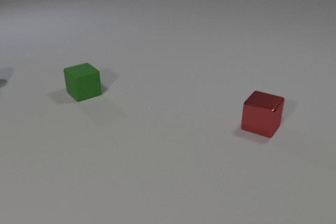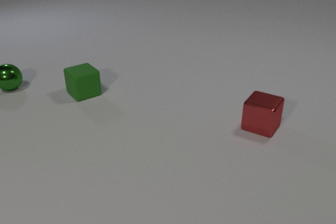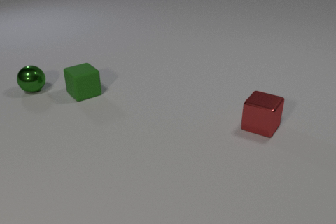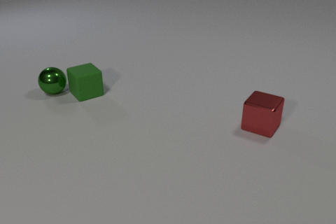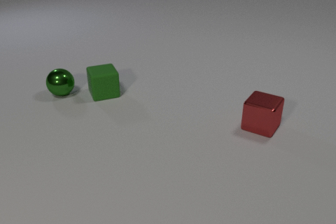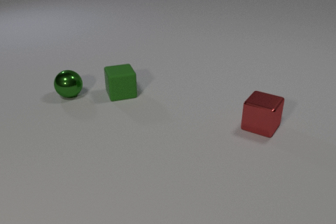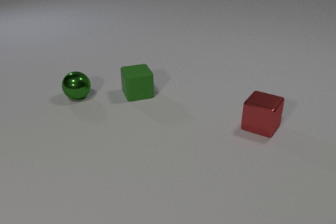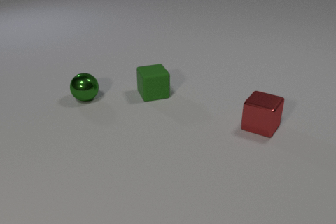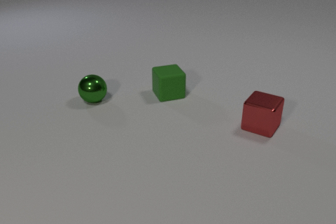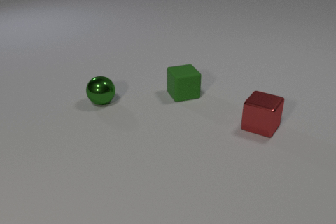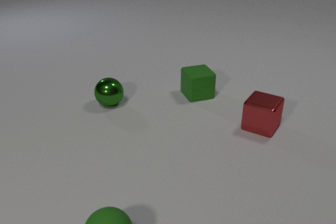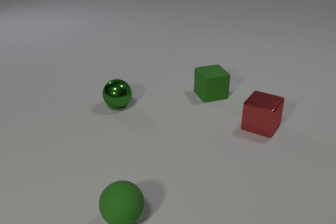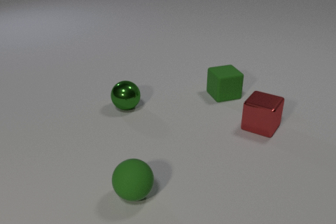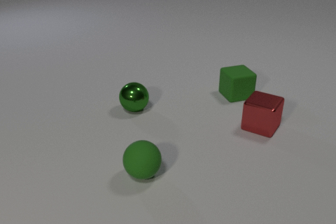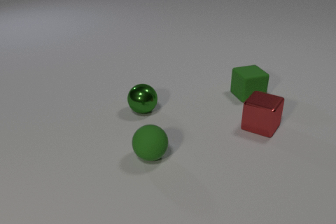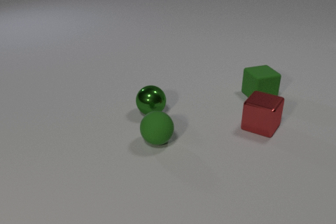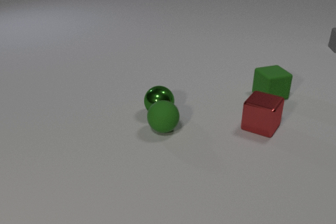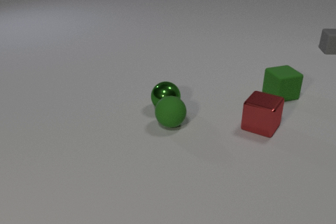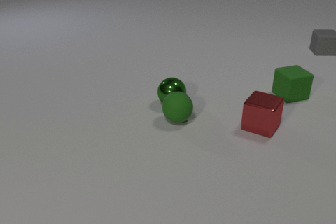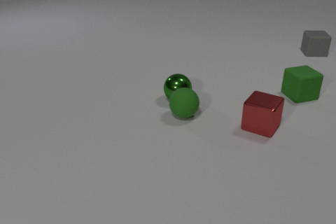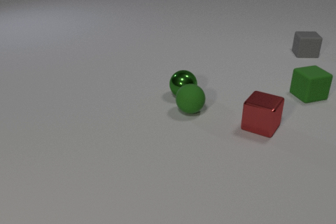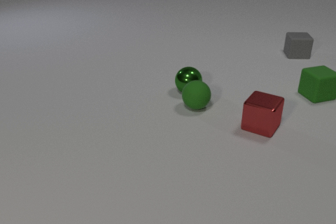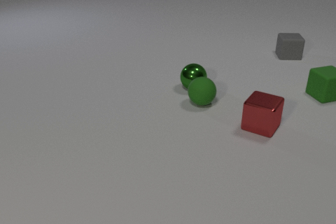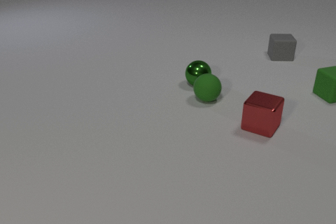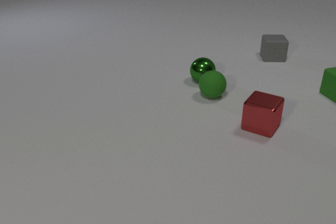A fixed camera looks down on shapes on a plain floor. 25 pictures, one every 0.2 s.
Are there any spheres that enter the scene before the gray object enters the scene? yes.
How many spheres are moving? 2.
Are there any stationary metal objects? yes.
0.0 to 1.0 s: The green metal sphere comes in at the left edge, rolls to the right and toward the camera. The green rubber cube slides to the right. The green metal sphere and the green rubber cube collide.
1.0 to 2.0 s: The green metal sphere rolls to the right and toward the camera. The green rubber cube slides to the right. The green rubber sphere comes in at the bottom edge, rolls away from the camera.
2.0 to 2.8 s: The green metal sphere rolls to the right and toward the camera. The green rubber cube slides to the right. The green rubber sphere rolls away from the camera.
2.8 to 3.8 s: The green metal sphere rolls to the right and away from the camera. The green rubber cube slides to the right. The green rubber sphere rolls away from the camera and to the right. The gray rubber cube comes in at the right edge, slides to the left and toward the camera. The green metal sphere and the green rubber sphere collide.
3.8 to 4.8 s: The green metal sphere rolls away from the camera and to the right. The green rubber cube slides to the right. The green rubber sphere rolls away from the camera and to the right. The gray rubber cube slides to the left and toward the camera.
